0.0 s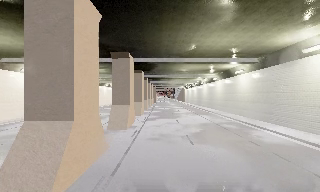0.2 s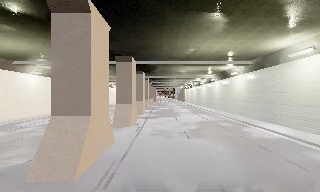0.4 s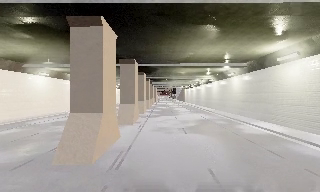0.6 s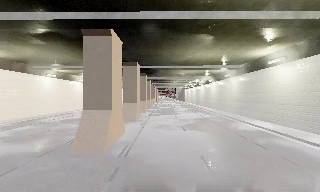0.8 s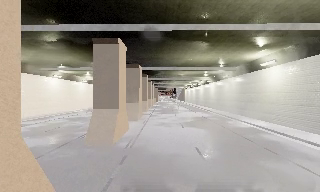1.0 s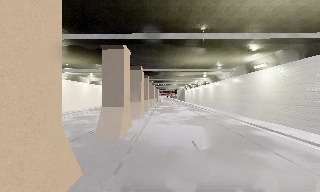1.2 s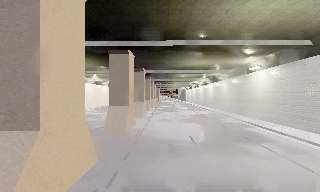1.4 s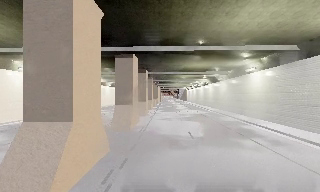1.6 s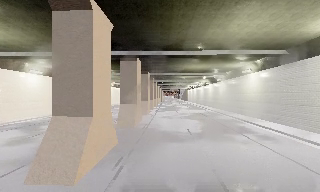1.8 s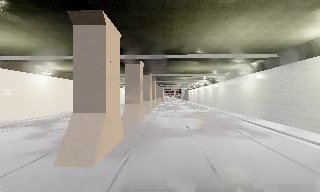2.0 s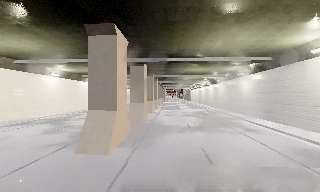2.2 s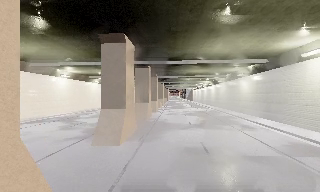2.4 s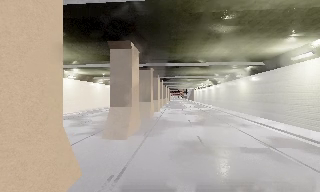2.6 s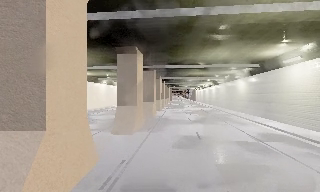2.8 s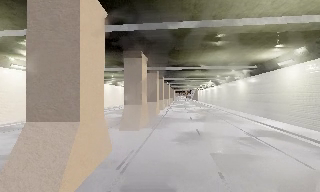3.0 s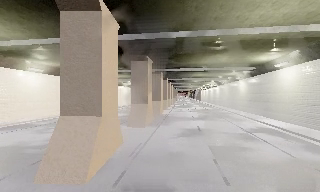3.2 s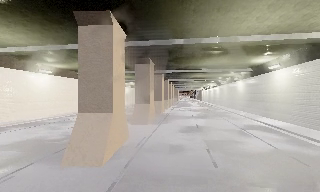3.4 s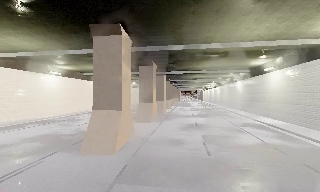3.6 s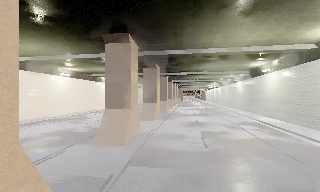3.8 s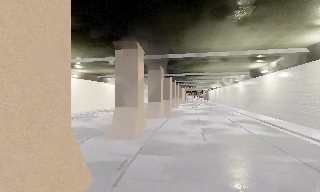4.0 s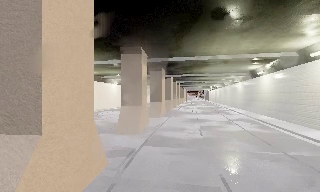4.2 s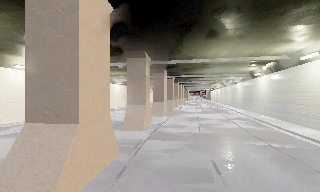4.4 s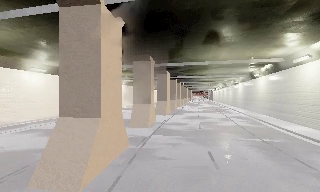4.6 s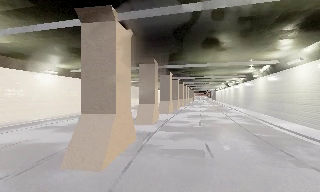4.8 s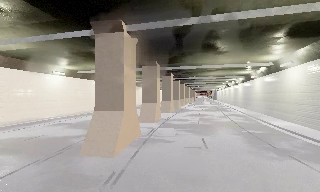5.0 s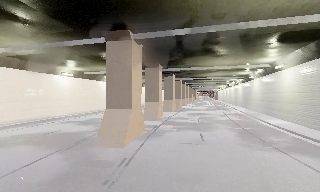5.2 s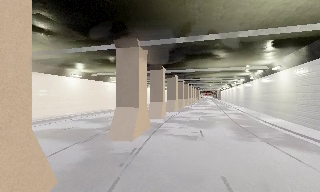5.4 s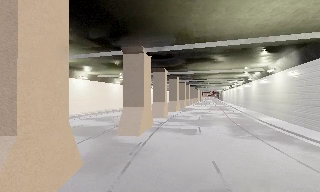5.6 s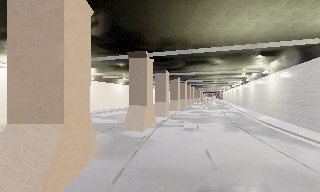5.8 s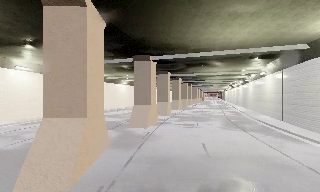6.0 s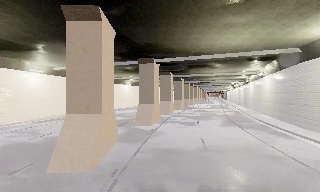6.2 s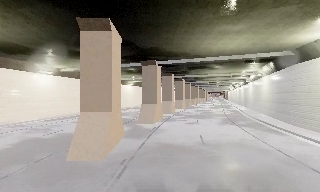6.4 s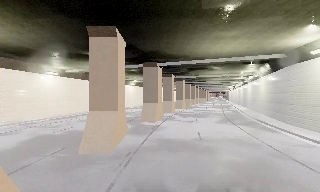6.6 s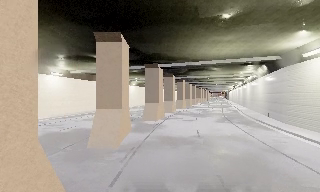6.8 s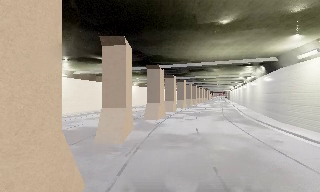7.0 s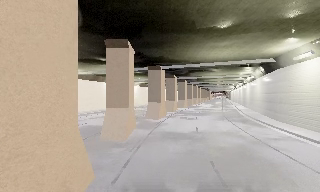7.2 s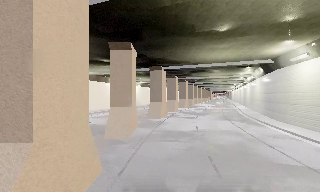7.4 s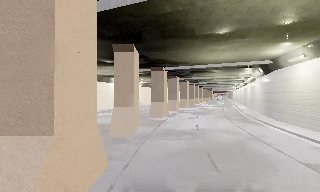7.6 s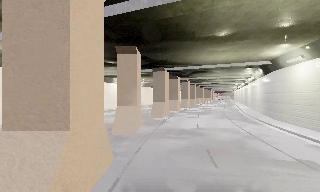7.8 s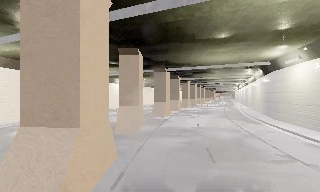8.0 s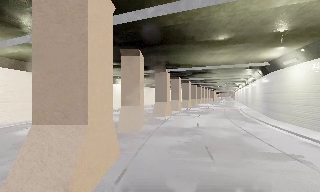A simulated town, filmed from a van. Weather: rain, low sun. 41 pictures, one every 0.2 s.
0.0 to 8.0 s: The camera swings to its left by about 25 degrees, and the scene slides to the right. It travels backward, about 40 m, so what stands in front gets smaller. It loses speed.
The film runs backward here.
